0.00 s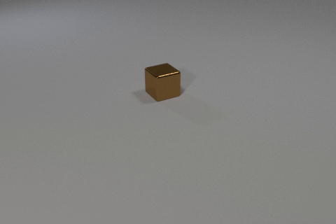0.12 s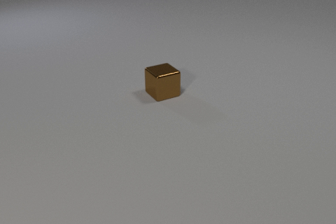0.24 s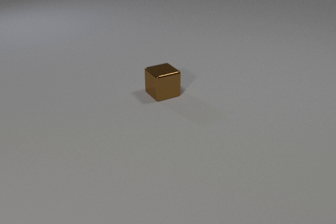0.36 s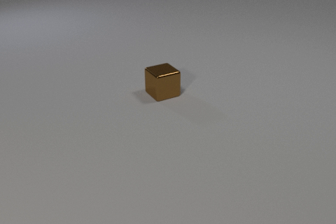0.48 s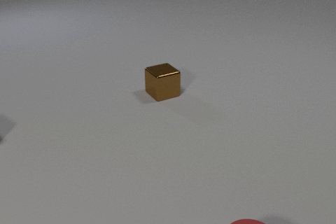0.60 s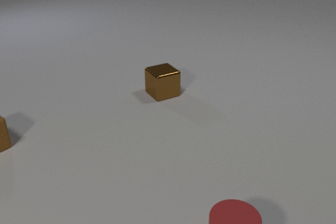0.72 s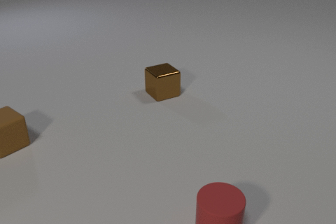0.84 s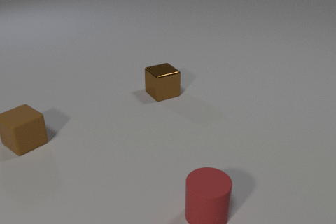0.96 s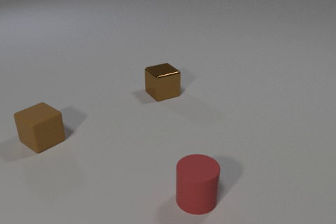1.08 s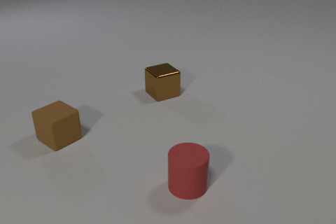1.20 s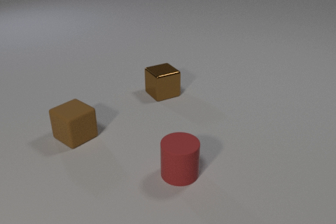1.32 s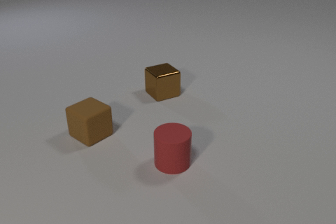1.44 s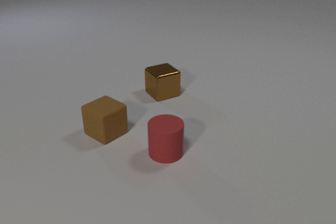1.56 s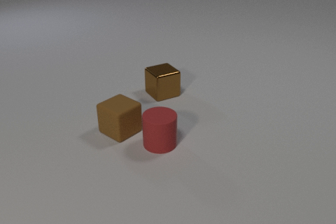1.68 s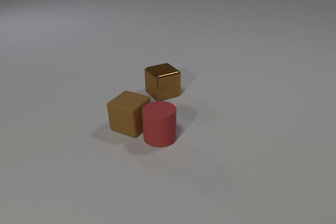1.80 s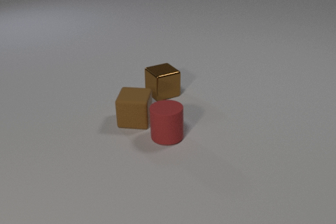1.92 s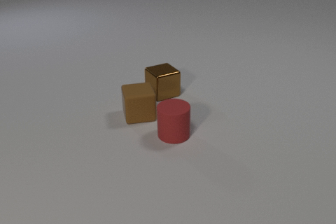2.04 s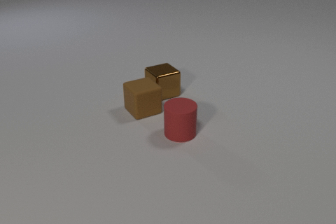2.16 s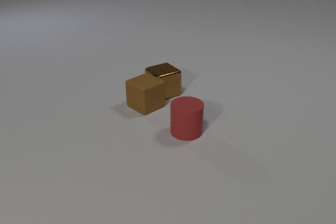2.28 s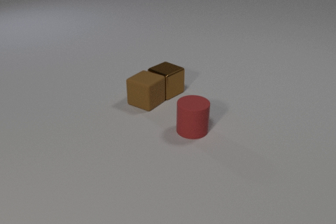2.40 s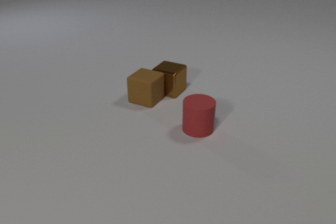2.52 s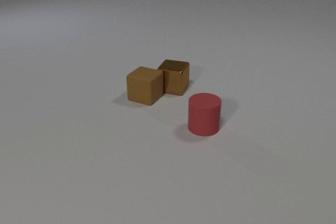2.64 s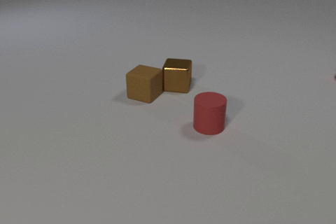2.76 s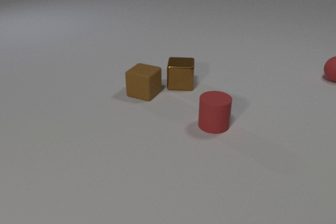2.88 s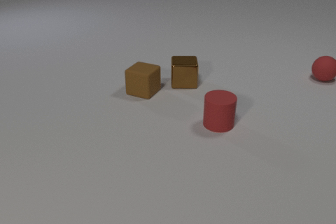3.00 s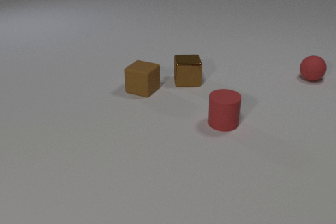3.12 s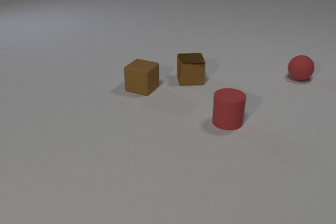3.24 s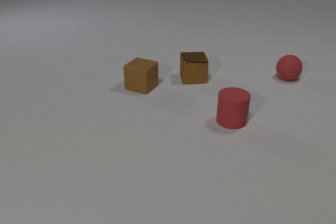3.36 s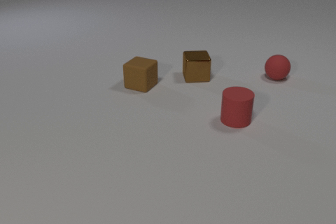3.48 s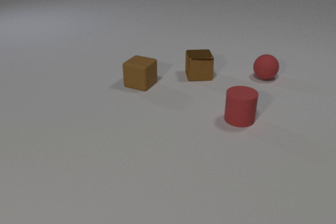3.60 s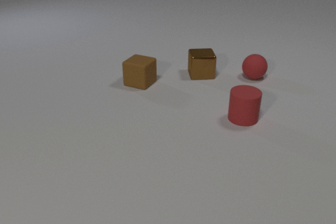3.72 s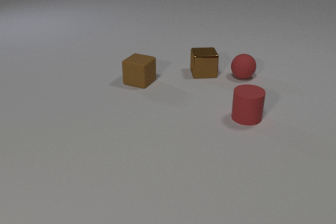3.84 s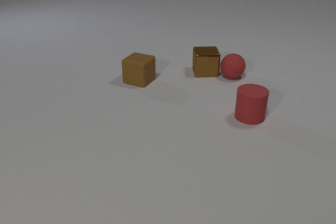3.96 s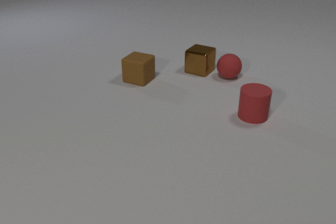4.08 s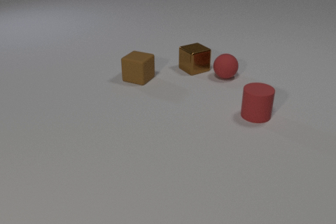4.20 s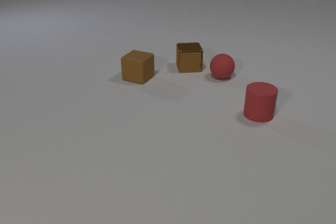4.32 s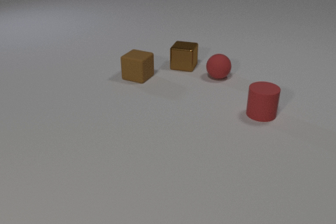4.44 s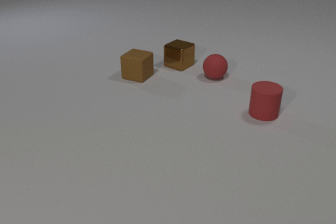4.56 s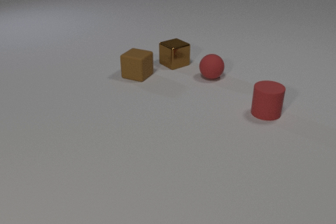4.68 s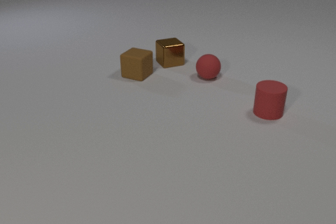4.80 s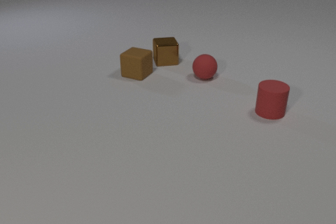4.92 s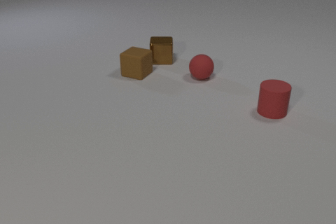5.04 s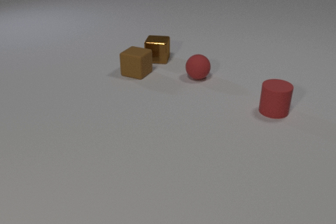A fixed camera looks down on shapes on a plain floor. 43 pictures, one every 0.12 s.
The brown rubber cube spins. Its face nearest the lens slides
to the right.
The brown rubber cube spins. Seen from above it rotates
counterclockwise.
0.00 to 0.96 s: The brown rubber cube comes in at the left edge, slides to the right. The red rubber cylinder comes in at the bottom edge, slides away from the camera and to the left.
0.96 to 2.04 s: The brown rubber cube slides to the right, spins so that its near face slides to the right, counterclockwise seen from above. The red rubber cylinder slides away from the camera. The brown rubber cube and the red rubber cylinder collide.
2.04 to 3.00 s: The brown rubber cube slides away from the camera, spins counterclockwise seen from above by about 30 degrees, its near face sliding to the right. The red rubber cylinder slides to the right and away from the camera. The brown metal cube slides away from the camera and to the right, spins counterclockwise seen from above by about 60 degrees, its near face sliding to the right. The red rubber sphere comes in at the right edge, rolls to the left. The brown rubber cube and the brown metal cube collide.
3.00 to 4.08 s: The brown rubber cube slides away from the camera. The red rubber cylinder slides to the right and away from the camera. The brown metal cube slides away from the camera, spins clockwise seen from above by about 60 degrees, its near face sliding to the left. The red rubber sphere rolls to the left. The brown metal cube and the red rubber sphere collide.
4.08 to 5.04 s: The brown rubber cube slides away from the camera. The red rubber cylinder slides to the right and away from the camera. The brown metal cube slides to the left and away from the camera, spins clockwise seen from above by about 135 degrees, its near face sliding to the left. The red rubber sphere rolls to the left.
What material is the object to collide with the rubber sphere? metal.
What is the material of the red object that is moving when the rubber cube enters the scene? rubber.
What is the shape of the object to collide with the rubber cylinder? cube.
